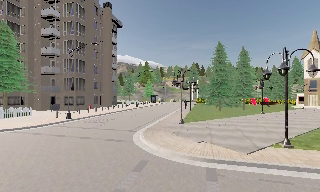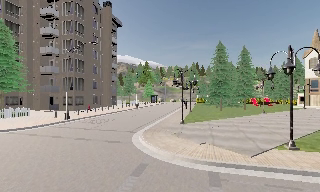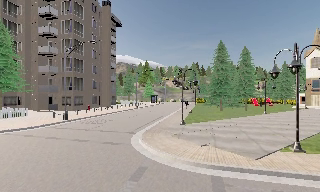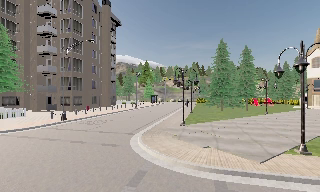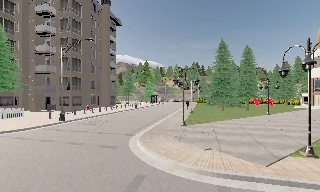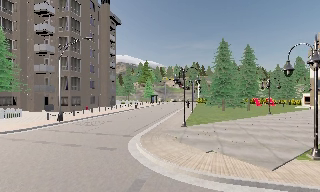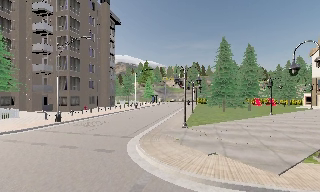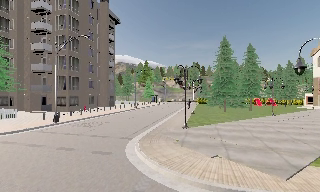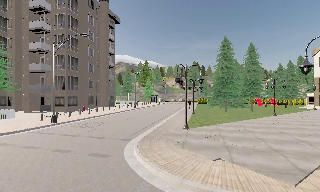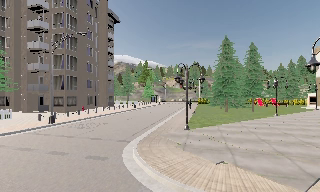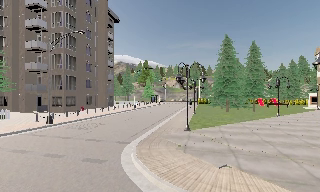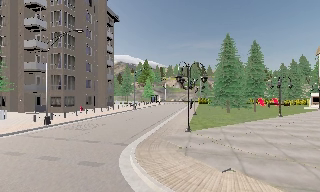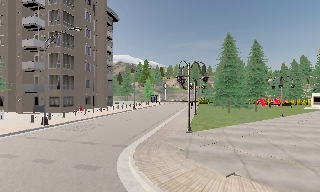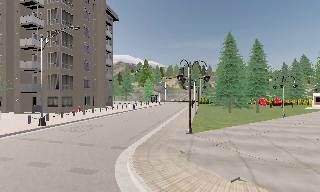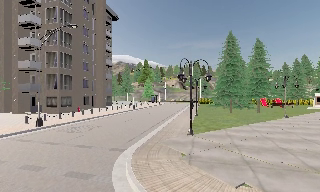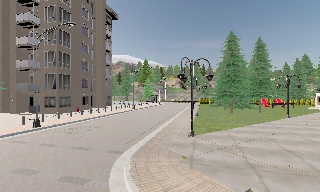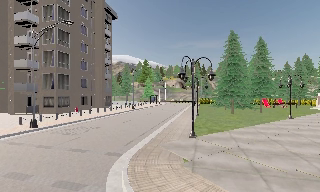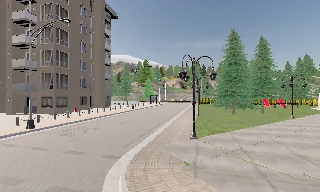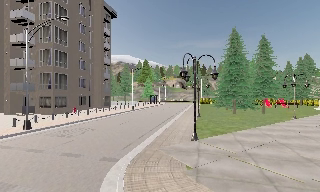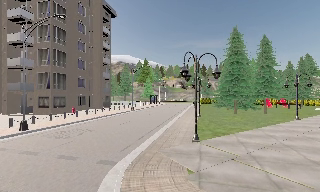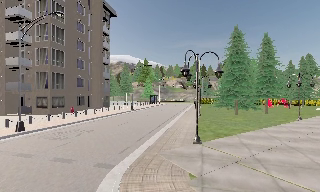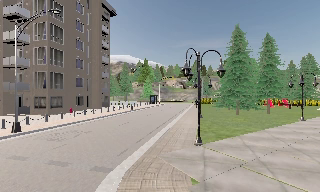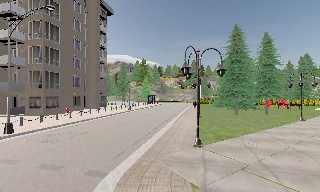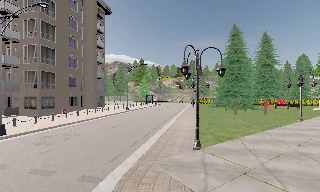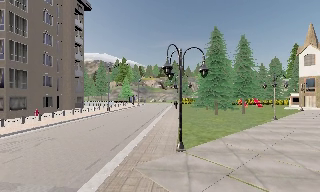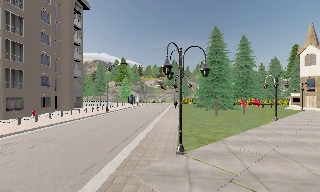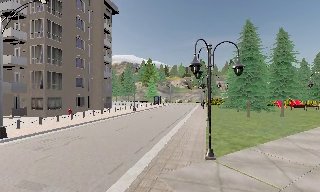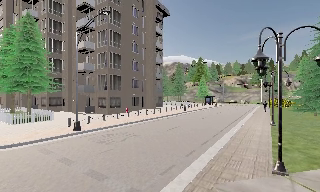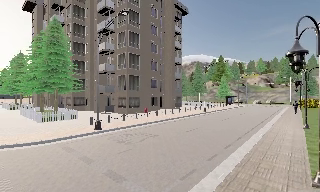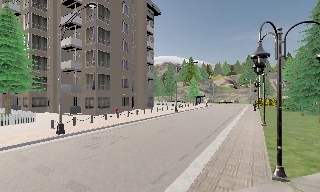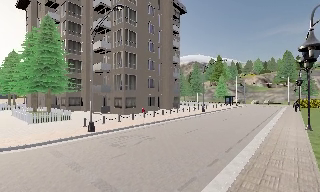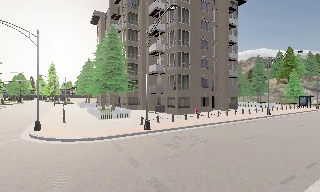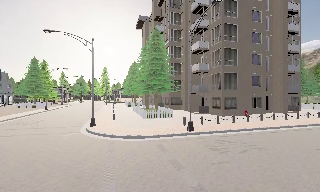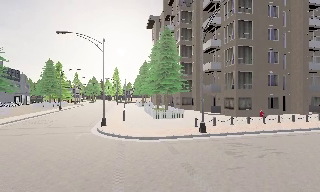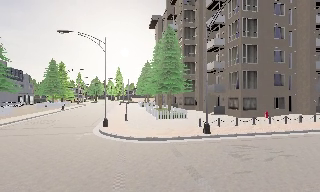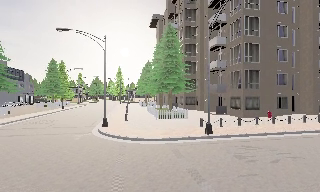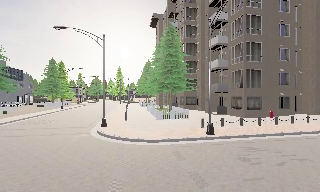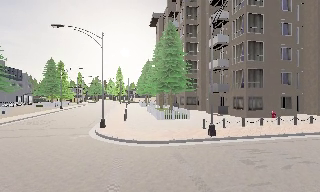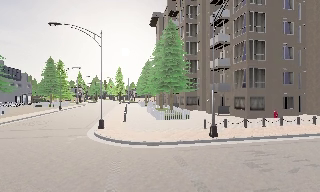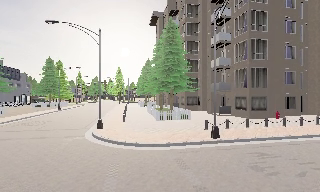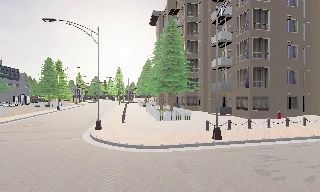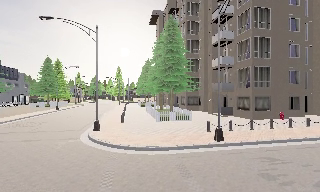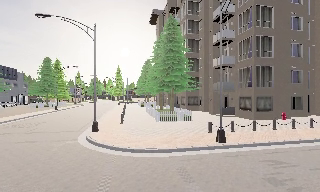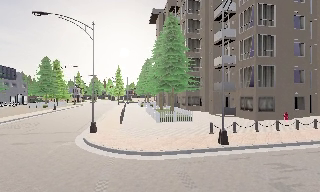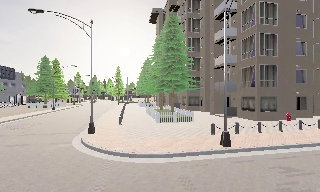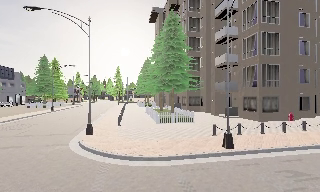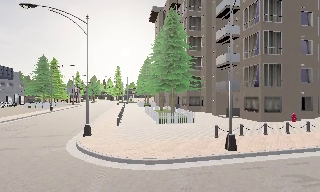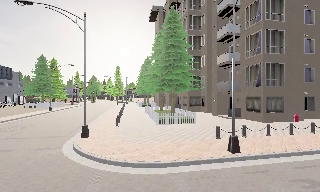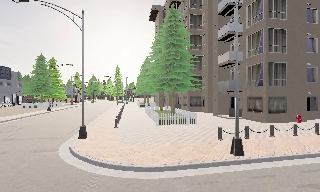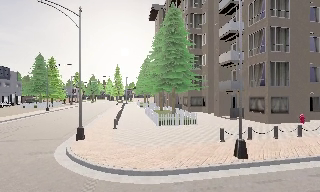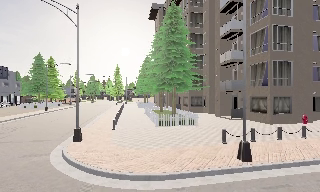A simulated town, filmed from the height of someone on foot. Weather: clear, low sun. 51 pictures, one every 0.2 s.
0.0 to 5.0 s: The camera travels forward, about 7 m, so what stands in front looms larger.
5.0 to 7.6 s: The camera pans to its left, which is counterclockwise from overhead, by about 70 degrees. It travels forward, about 4 m.
7.6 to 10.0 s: The camera travels forward, about 3.5 m, so what stands in front looms larger.
The film runs forward here.
